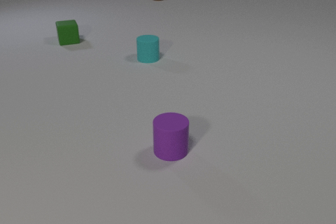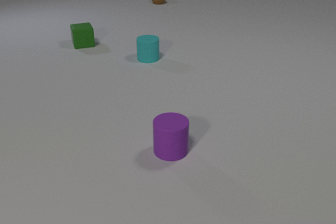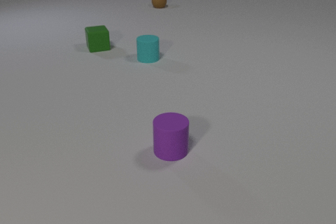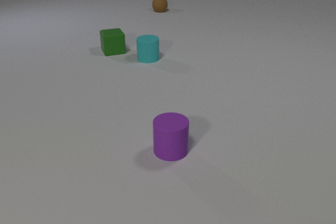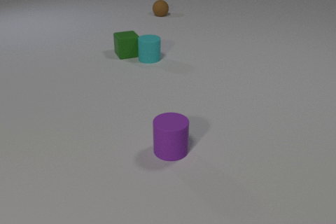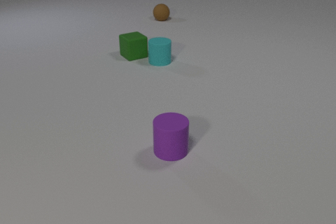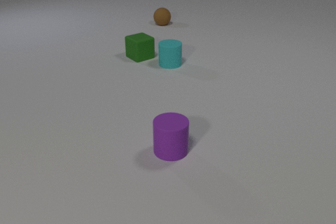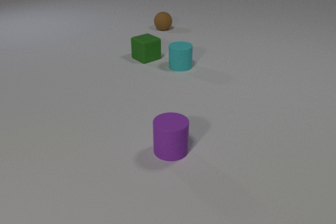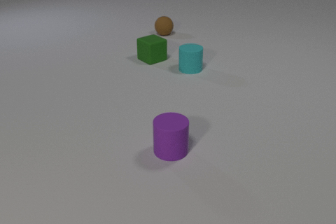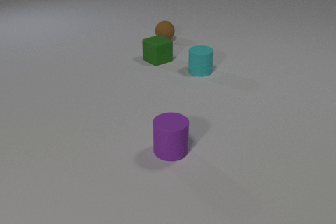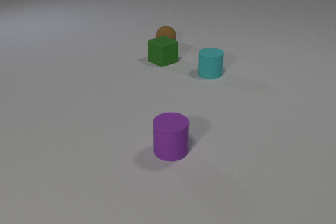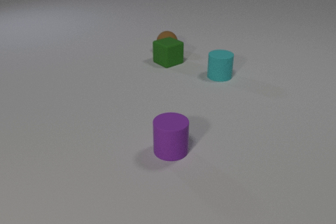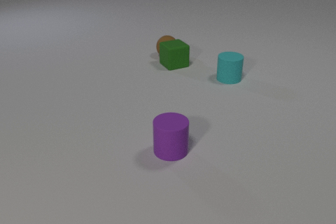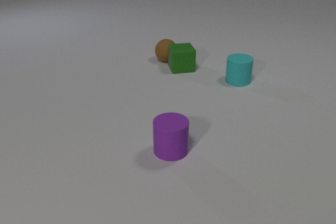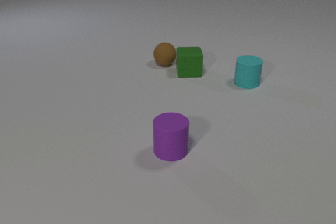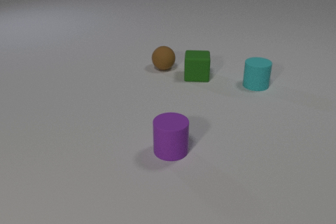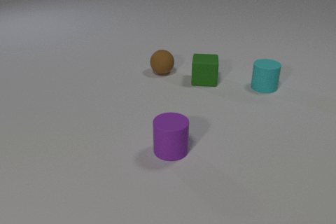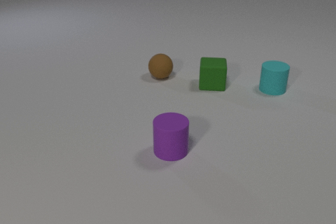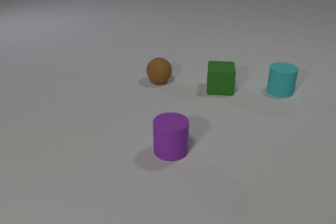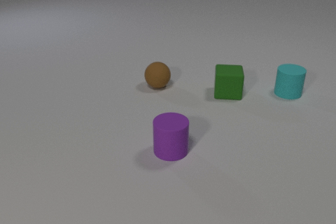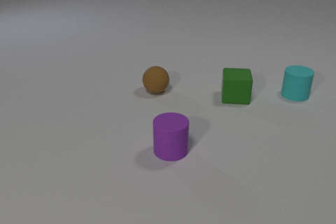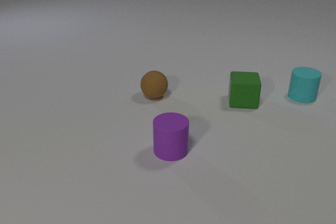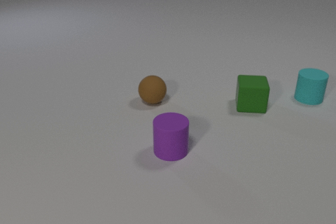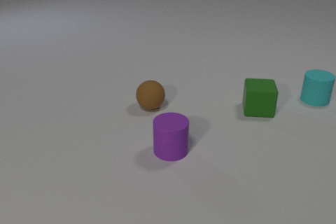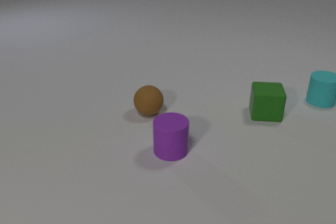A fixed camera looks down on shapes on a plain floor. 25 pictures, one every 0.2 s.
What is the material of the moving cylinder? rubber.
How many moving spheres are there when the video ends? 1.
Are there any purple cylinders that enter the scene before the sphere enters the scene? no.
0.0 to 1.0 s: The green rubber cube slides to the right and toward the camera. The cyan rubber cylinder slides to the right and toward the camera. The brown rubber sphere rolls toward the camera. The green rubber cube and the cyan rubber cylinder collide.
1.0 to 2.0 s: The green rubber cube slides to the right and toward the camera. The cyan rubber cylinder slides to the right and toward the camera. The brown rubber sphere rolls toward the camera.
2.0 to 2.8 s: The green rubber cube slides toward the camera and to the right, spins clockwise seen from above by about 30 degrees, its near face sliding to the left. The cyan rubber cylinder slides to the right and toward the camera. The brown rubber sphere rolls toward the camera. The green rubber cube and the brown rubber sphere collide.
2.8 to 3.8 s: The green rubber cube slides toward the camera and to the right. The cyan rubber cylinder slides to the right. The brown rubber sphere rolls toward the camera.
3.8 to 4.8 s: The green rubber cube slides to the right and toward the camera. The cyan rubber cylinder slides to the right. The brown rubber sphere rolls toward the camera.
